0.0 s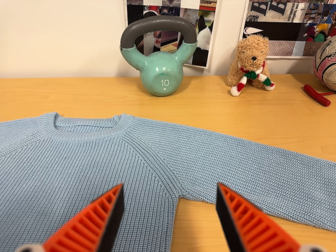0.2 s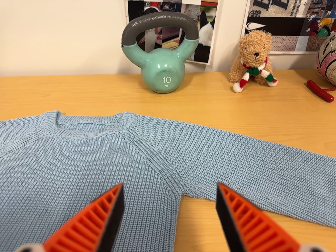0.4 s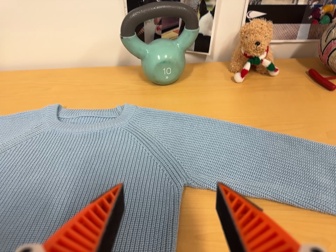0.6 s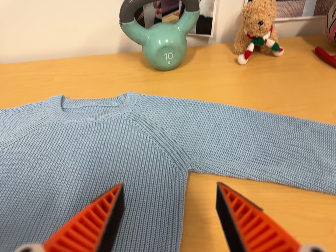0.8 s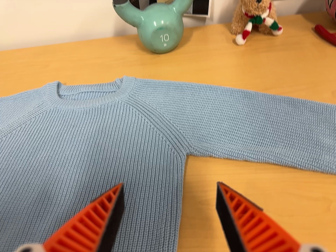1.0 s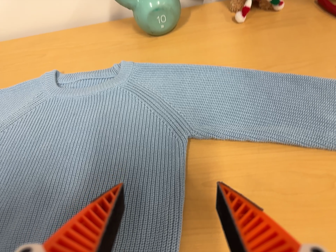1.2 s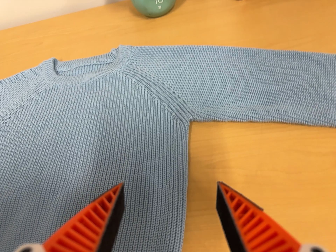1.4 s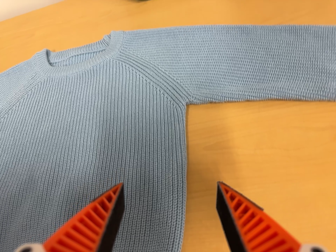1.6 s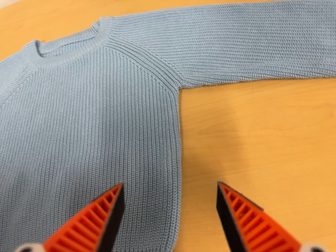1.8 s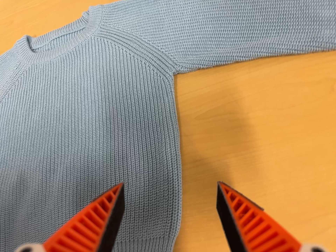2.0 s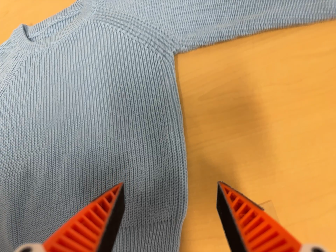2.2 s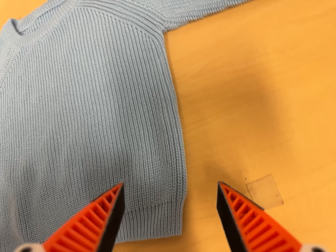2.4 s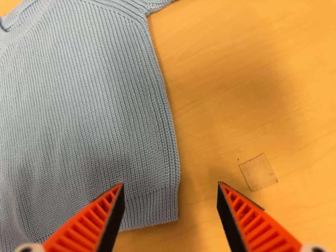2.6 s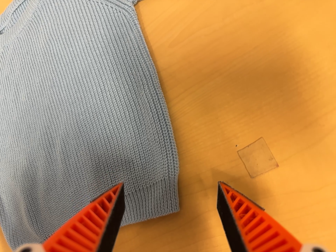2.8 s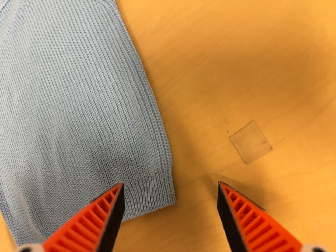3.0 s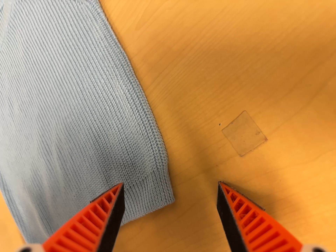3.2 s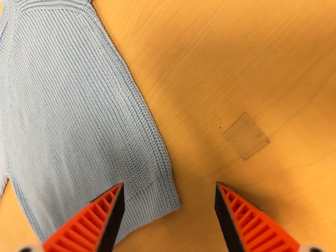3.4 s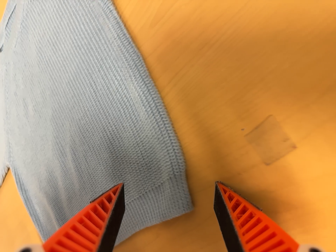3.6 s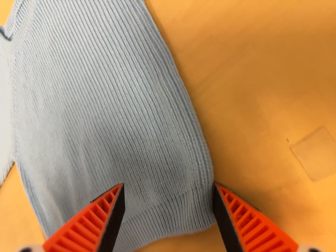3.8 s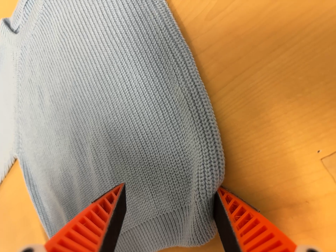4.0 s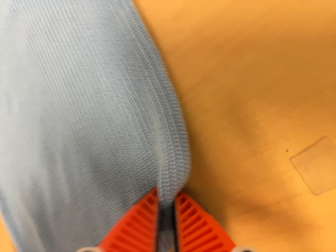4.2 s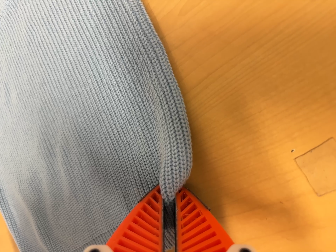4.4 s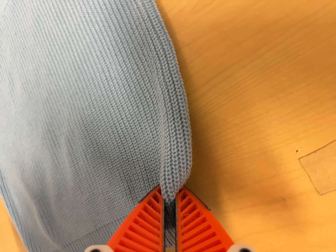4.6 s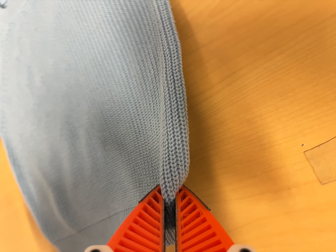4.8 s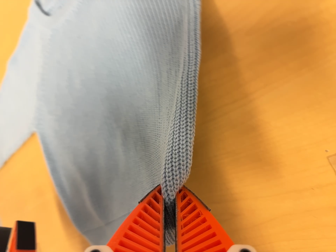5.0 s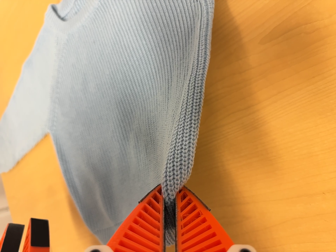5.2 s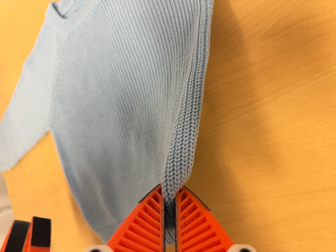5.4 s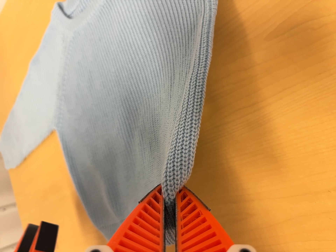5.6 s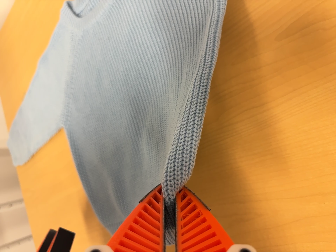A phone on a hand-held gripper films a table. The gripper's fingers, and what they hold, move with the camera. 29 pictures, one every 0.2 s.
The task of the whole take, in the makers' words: fold up.
0.0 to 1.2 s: The camera's aim tips toward the bottom of its view by about 15 degrees, and the scene shifts upward. It rolls about its line of sight by about 10 degrees, and the scene rotates counterclockwise.
1.2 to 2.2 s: The camera travels to its right, about 6 cm. Its aim tips toward the bottom of its view by about 15 degrees, and the scene shifts upward. It rolls about its line of sight by about 20 degrees, and the scene rotates counterclockwise.
2.2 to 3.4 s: The camera pans to its left by about 10 degrees. It travels to its right and forward, about 8 cm. Its aim tips toward the bottom of its view by about 10 degrees, and the scene shifts upward. It rolls about its line of sight by about 20 degrees, and the scene rotates counterclockwise.
3.4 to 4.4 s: The camera travels to its left, about 6 cm.
4.4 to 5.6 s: The camera travels backward and to its left, about 8 cm, so what stands in front gets smaller.
The film runs forward here.
